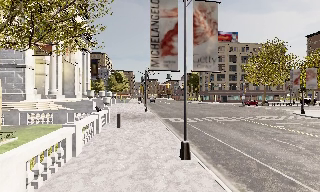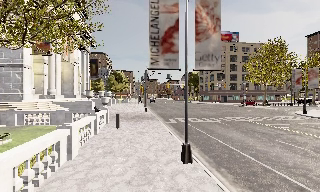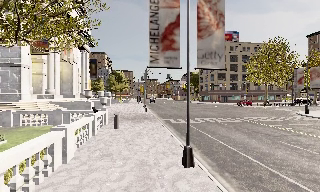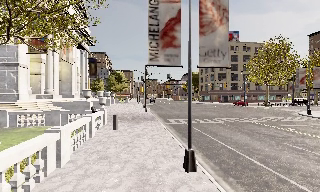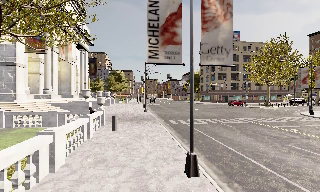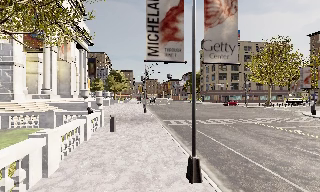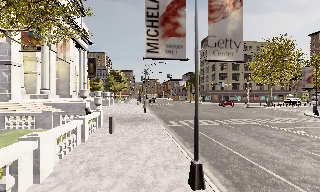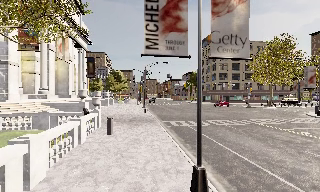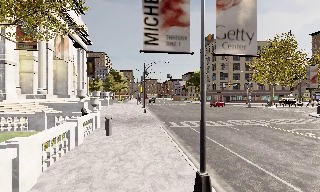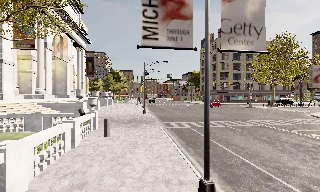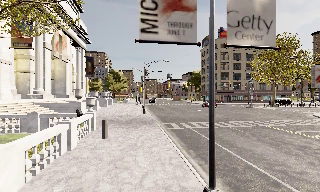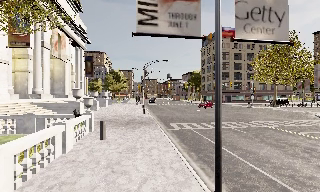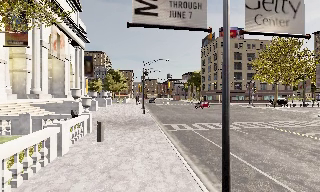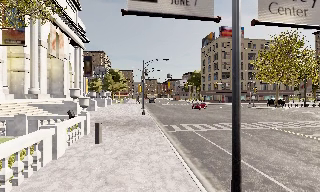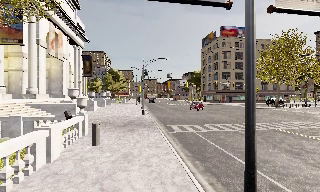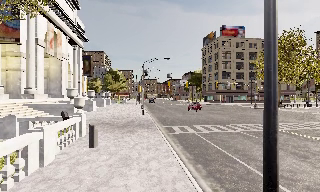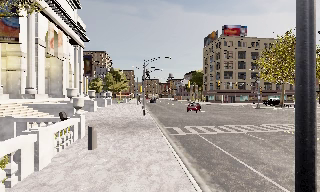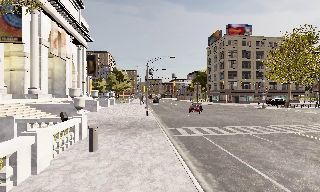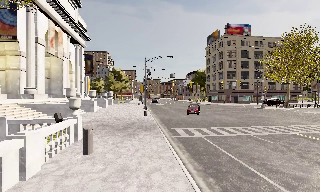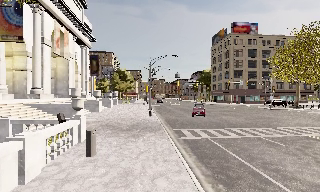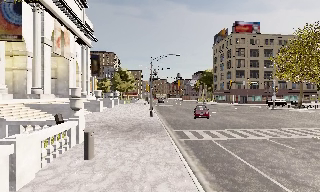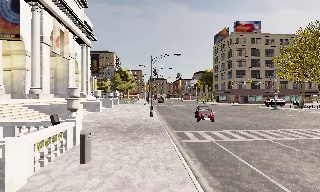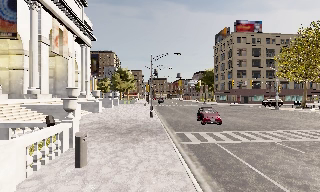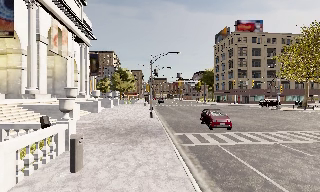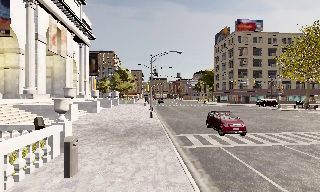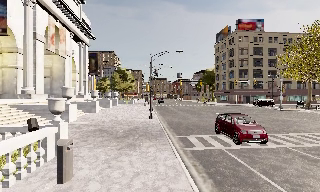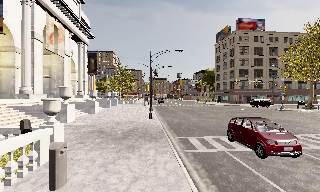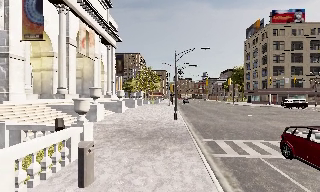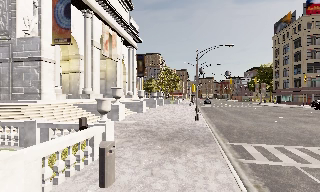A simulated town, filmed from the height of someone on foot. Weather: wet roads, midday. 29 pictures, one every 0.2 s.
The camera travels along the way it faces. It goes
forward.
0.0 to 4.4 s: The camera travels forward, about 7 m, so what stands in front looms larger.
4.4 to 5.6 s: The camera swings to its left by about 15 degrees, and the scene slides to the right. It travels forward, about 2 m, so what stands in front looms larger.
The film runs forward here.
